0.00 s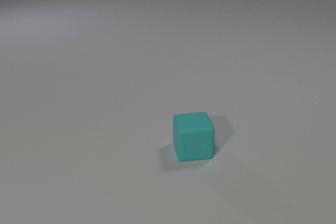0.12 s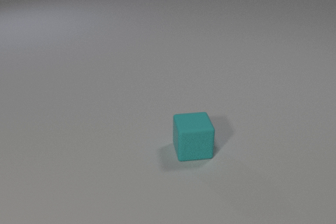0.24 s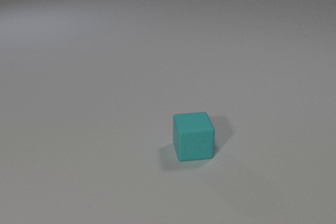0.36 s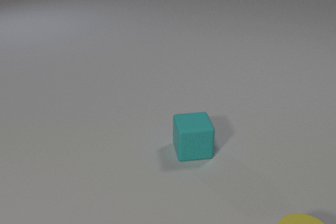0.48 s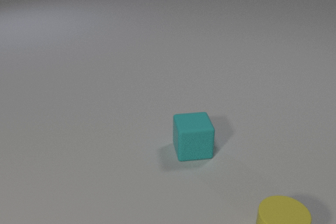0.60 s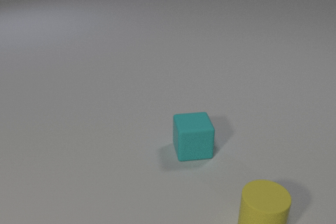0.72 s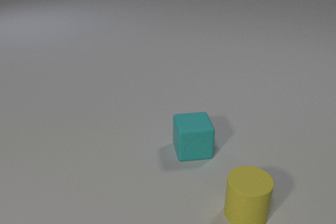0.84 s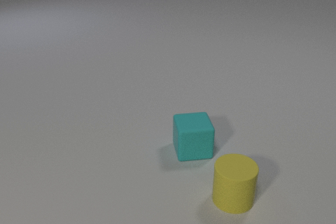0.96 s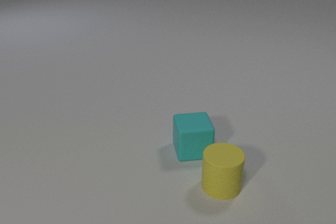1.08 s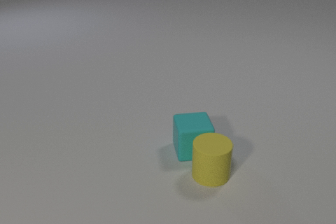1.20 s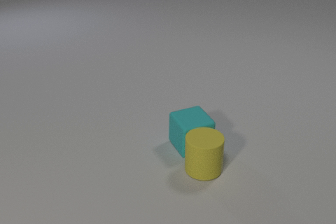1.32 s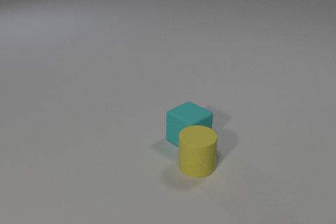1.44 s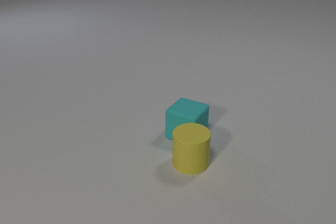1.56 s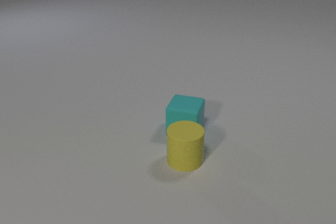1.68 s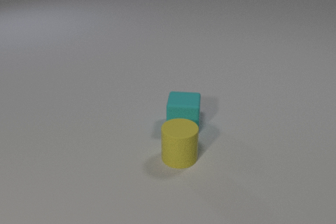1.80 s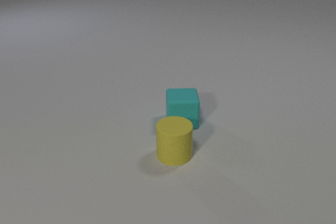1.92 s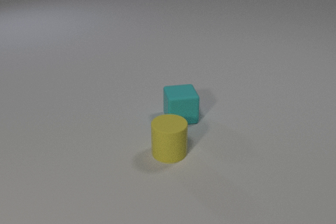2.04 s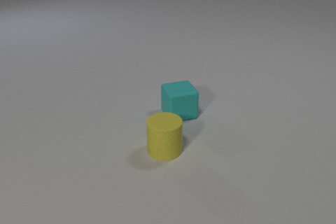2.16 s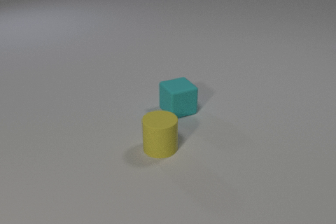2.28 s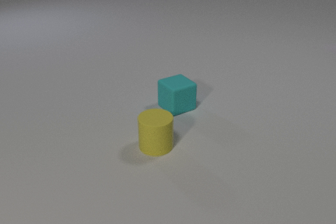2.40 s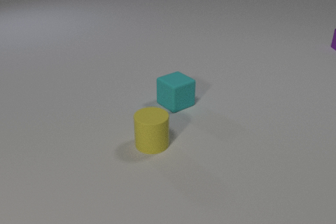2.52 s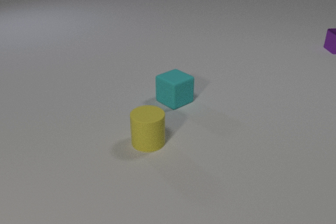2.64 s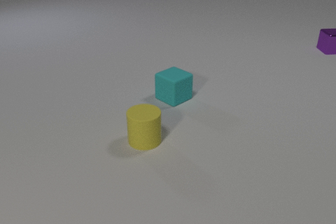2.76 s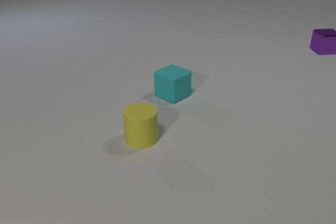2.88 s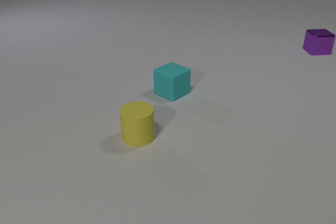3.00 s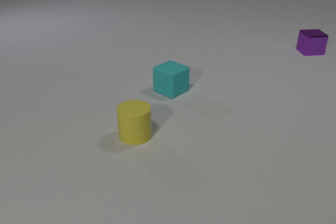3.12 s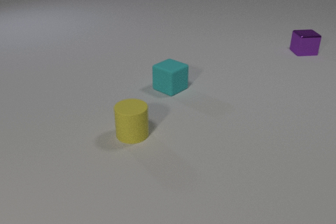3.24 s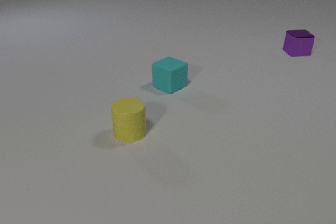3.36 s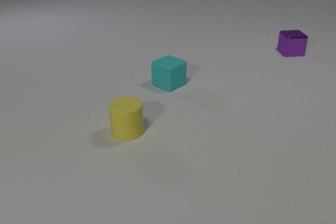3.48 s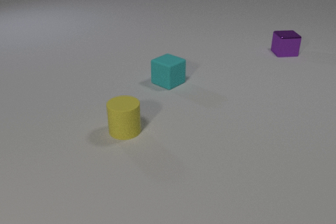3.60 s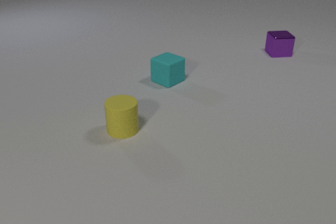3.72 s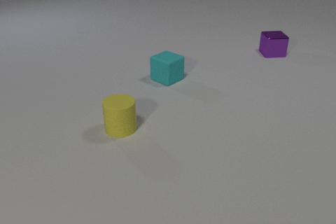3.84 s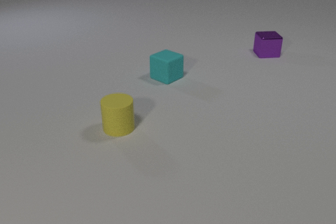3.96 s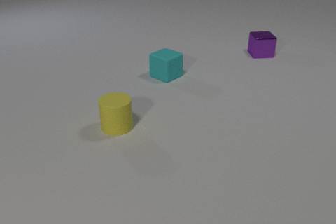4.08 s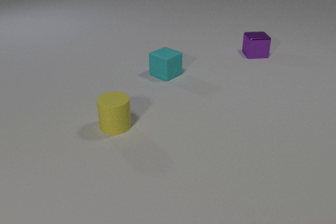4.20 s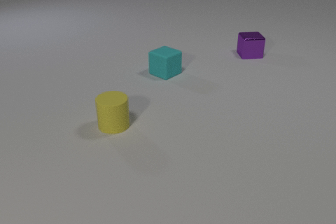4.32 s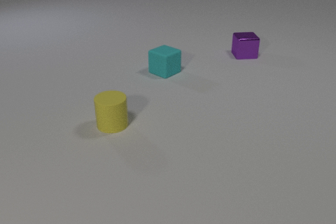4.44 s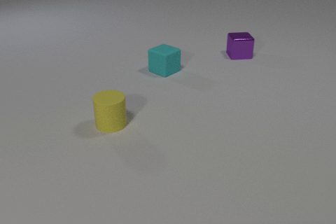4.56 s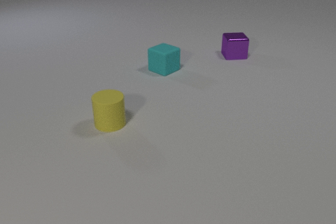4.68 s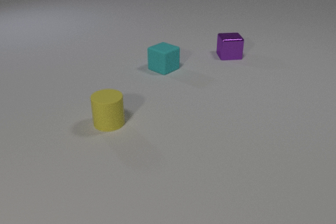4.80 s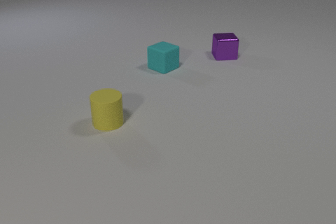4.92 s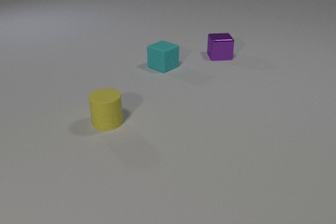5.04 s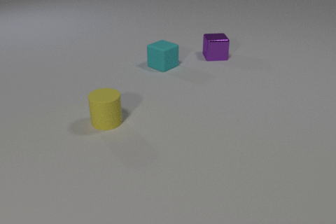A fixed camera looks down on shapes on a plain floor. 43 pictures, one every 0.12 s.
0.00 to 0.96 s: The yellow rubber cylinder comes in at the bottom edge, slides away from the camera and to the left.
0.96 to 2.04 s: The yellow rubber cylinder slides to the left and away from the camera. The cyan rubber cube slides away from the camera, spins counterclockwise seen from above by about 105 degrees, its near face sliding to the right. The yellow rubber cylinder and the cyan rubber cube collide.
2.04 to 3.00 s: The yellow rubber cylinder slides to the left and away from the camera. The cyan rubber cube slides away from the camera, spins so that its near face slides to the right, counterclockwise seen from above. The purple metal cube comes in at the right edge, slides to the left and toward the camera.
3.00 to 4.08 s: The yellow rubber cylinder slides away from the camera and to the left. The cyan rubber cube slides away from the camera. The purple metal cube slides to the left and toward the camera.
4.08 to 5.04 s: The yellow rubber cylinder slides away from the camera and to the left. The cyan rubber cube slides away from the camera. The purple metal cube slides to the left.
Are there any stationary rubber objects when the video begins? yes.
How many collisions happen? 1.
How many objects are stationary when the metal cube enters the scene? 0.
